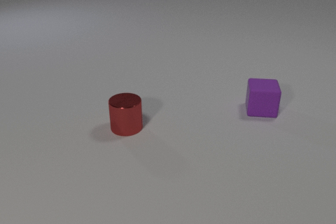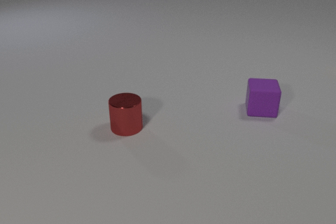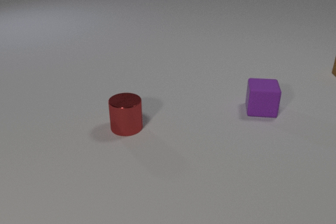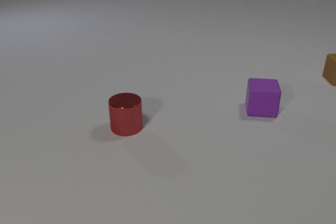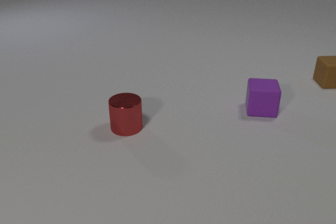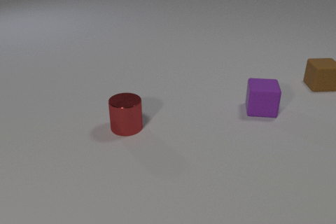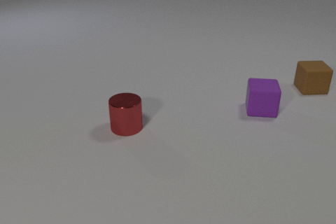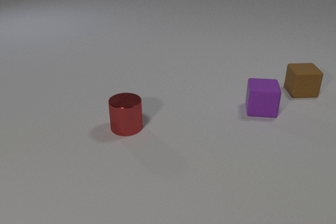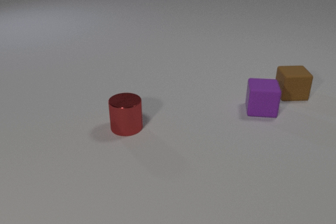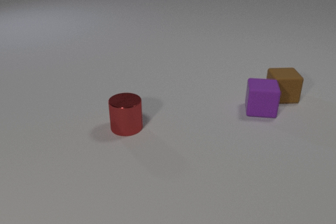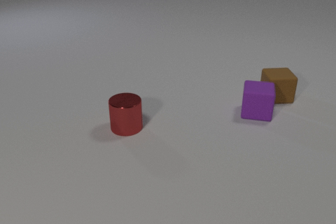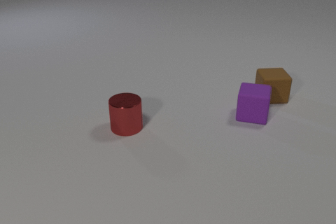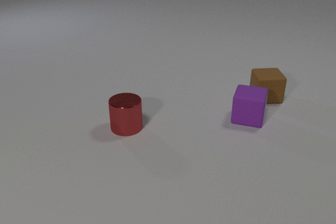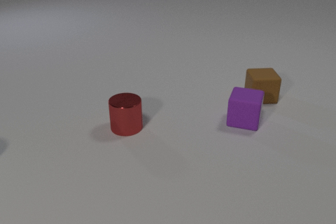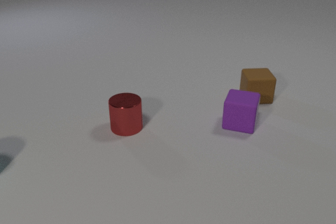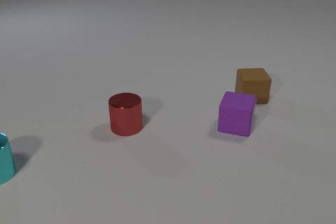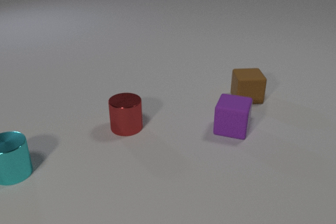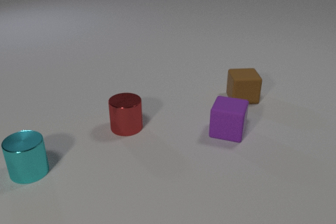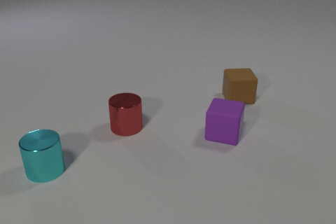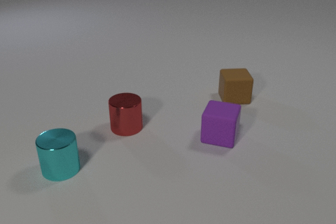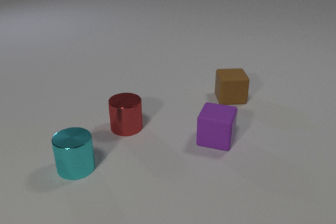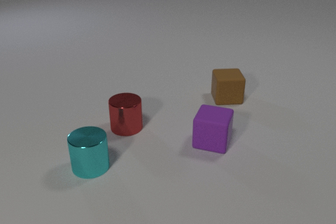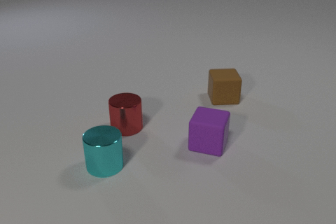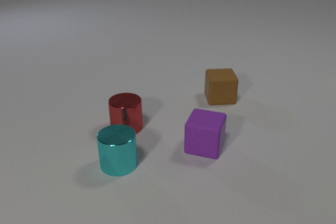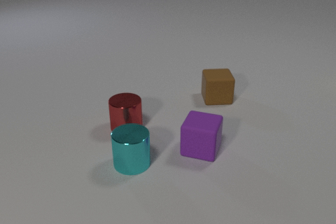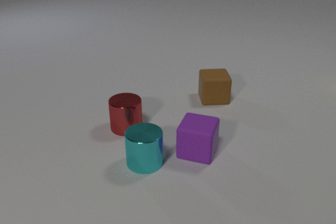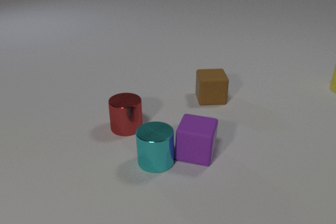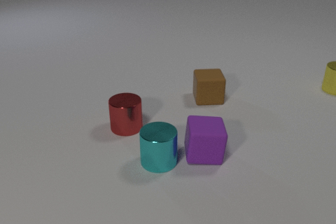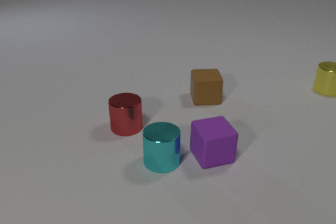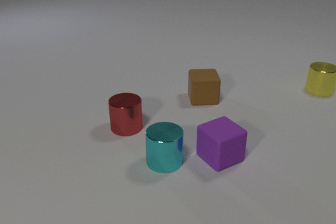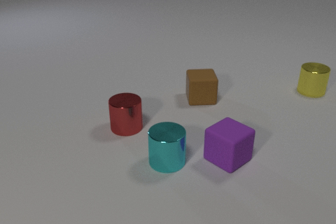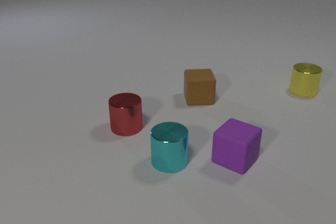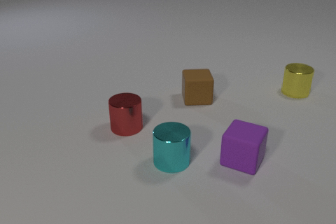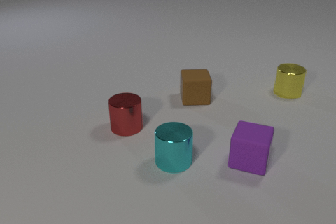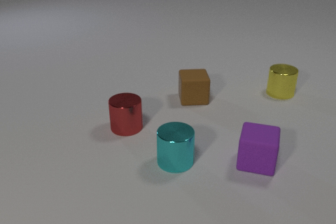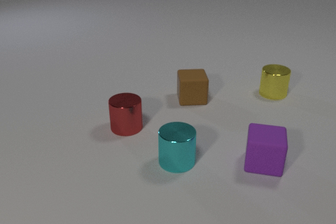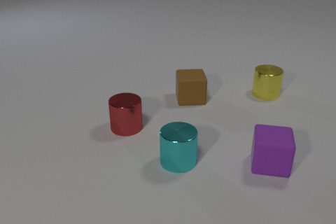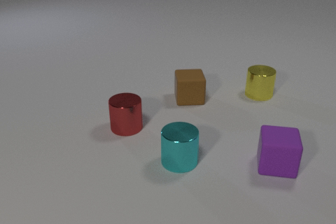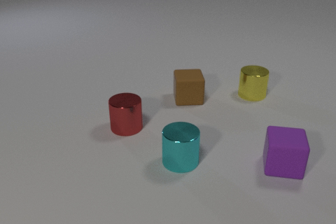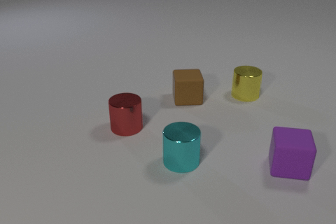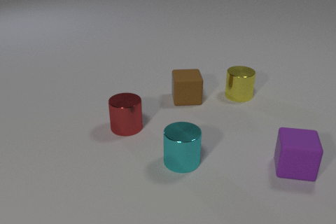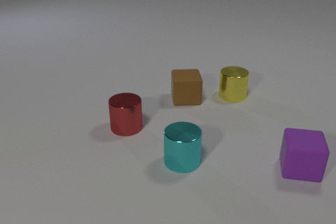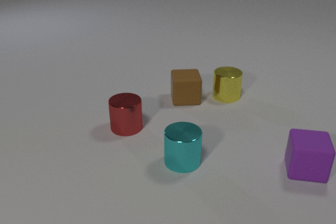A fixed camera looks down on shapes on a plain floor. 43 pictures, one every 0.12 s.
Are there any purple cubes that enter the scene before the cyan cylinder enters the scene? no.
Are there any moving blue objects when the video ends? no.
How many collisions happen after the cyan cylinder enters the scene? 1.
0.00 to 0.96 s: The brown rubber cube comes in at the right edge, slides toward the camera and to the left.
0.96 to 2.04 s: The brown rubber cube slides to the left and toward the camera. The purple rubber cube slides toward the camera and to the left. The cyan metal cylinder comes in at the left edge, slides to the right. The brown rubber cube and the purple rubber cube collide.
2.04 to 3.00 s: The brown rubber cube slides to the left. The purple rubber cube slides toward the camera and to the left. The cyan metal cylinder slides to the right.
3.00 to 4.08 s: The brown rubber cube slides to the left. The purple rubber cube slides to the right, spins so that its near face slides to the right, counterclockwise seen from above. The yellow metal cylinder comes in at the right edge, slides to the left and toward the camera. The cyan metal cylinder slides to the right. The purple rubber cube and the cyan metal cylinder collide.
4.08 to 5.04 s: The brown rubber cube slides to the left. The purple rubber cube slides to the right. The yellow metal cylinder slides to the left.
